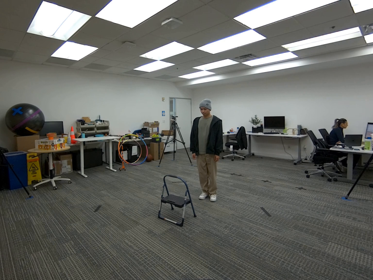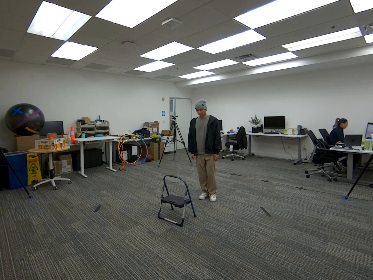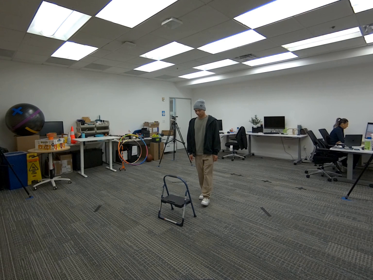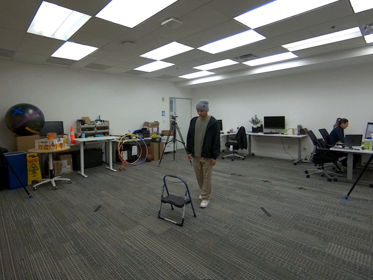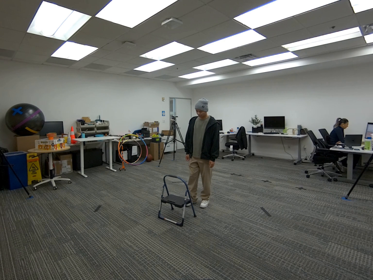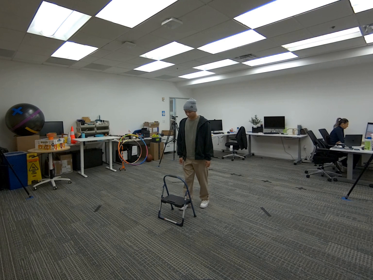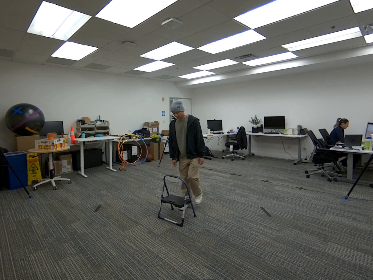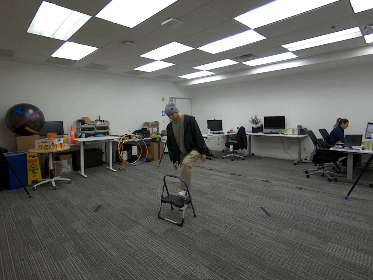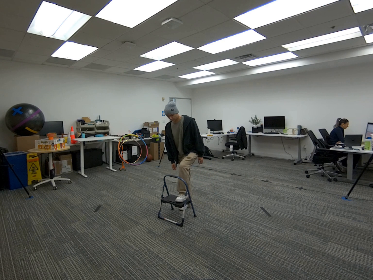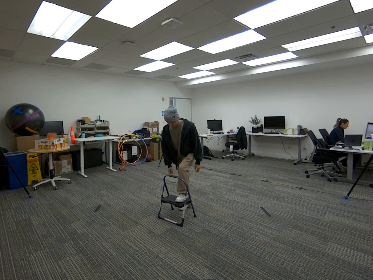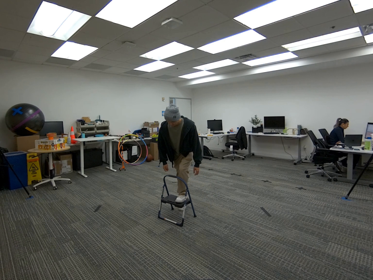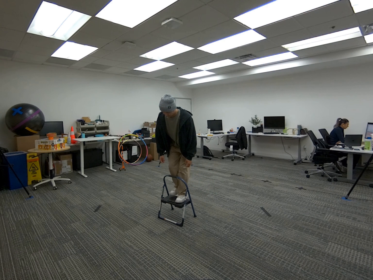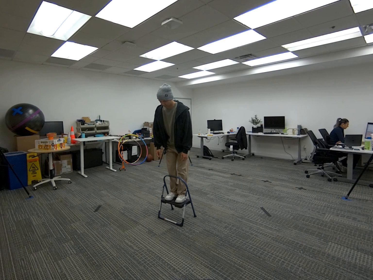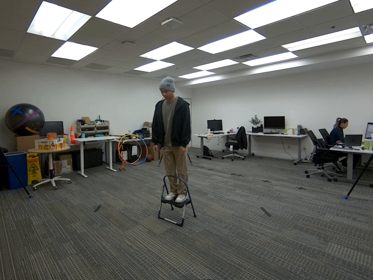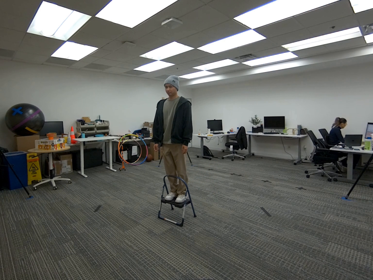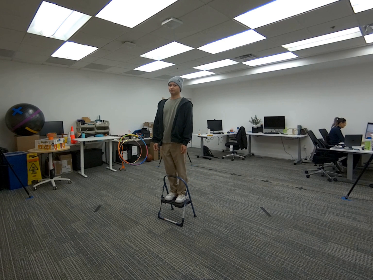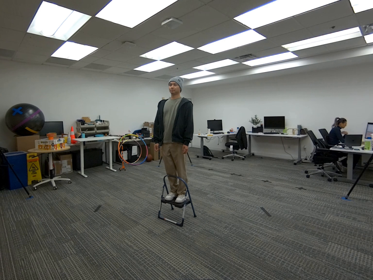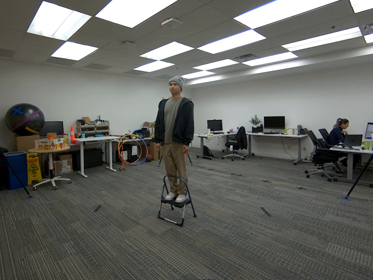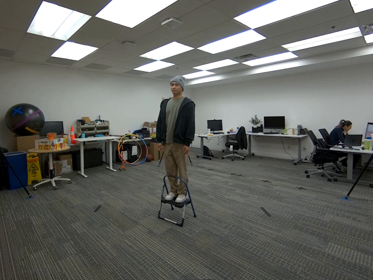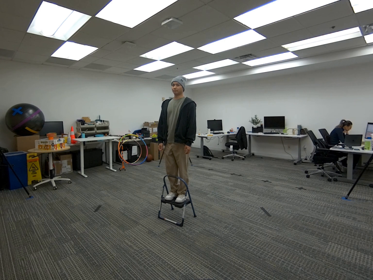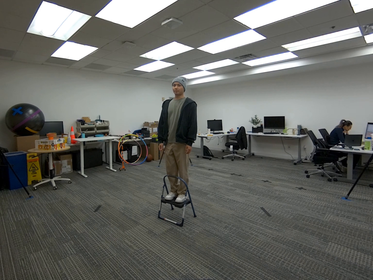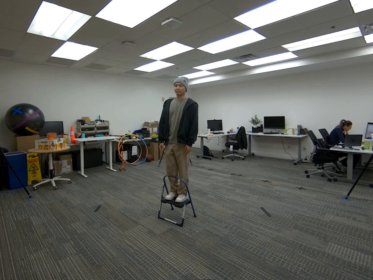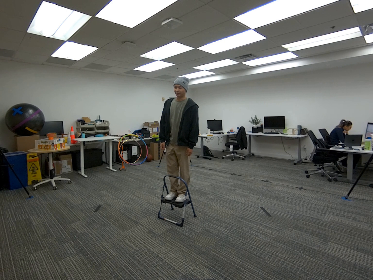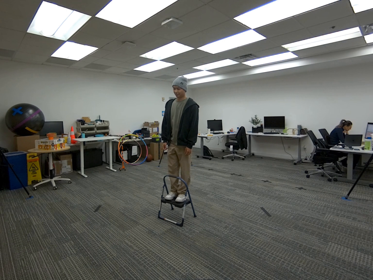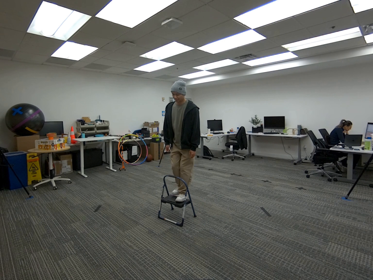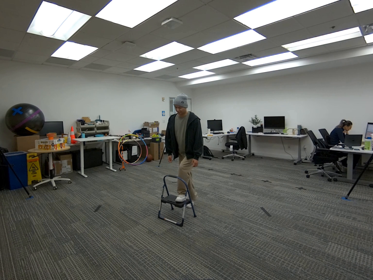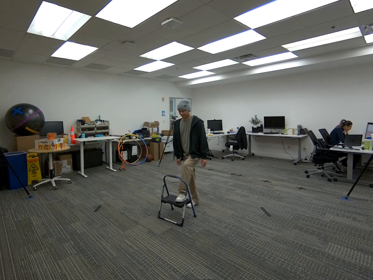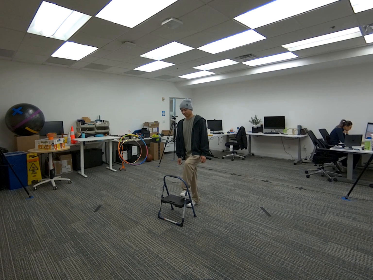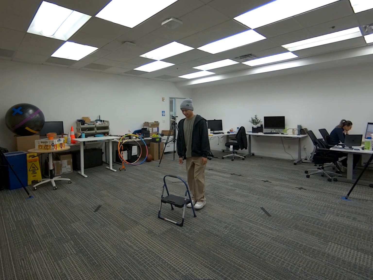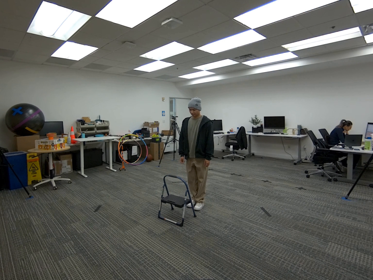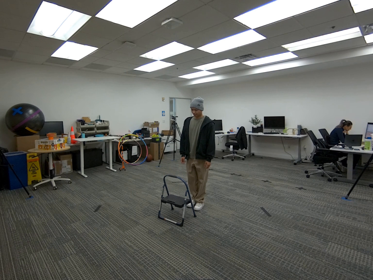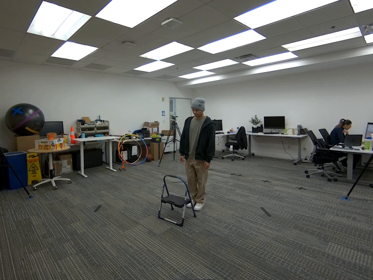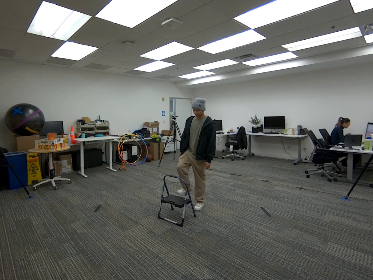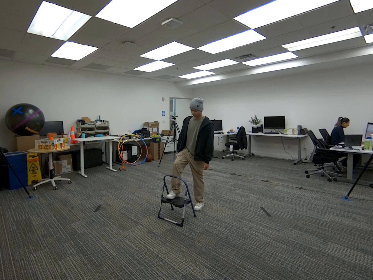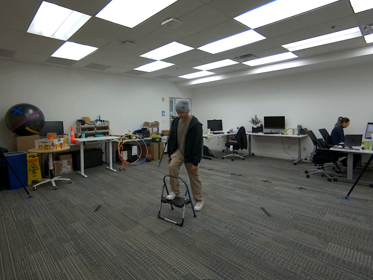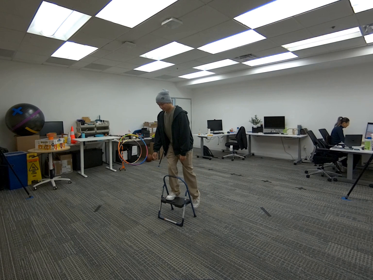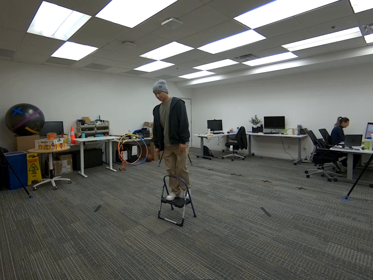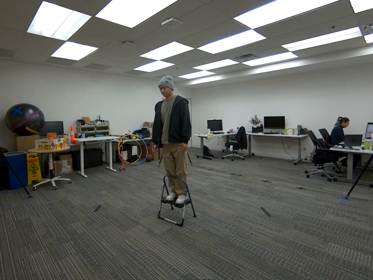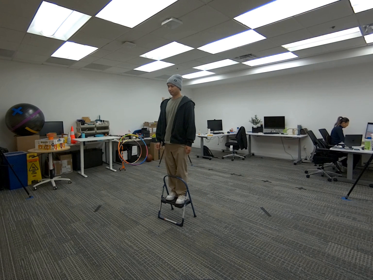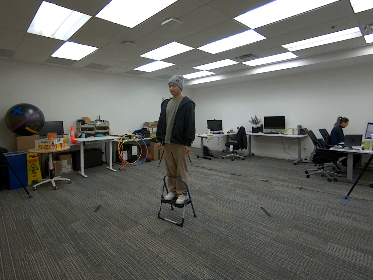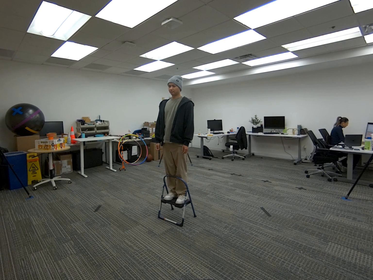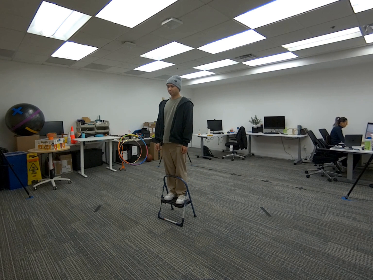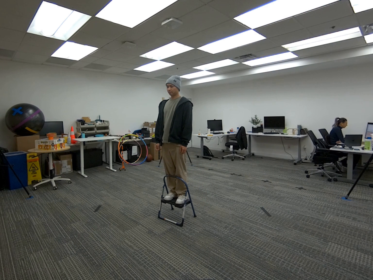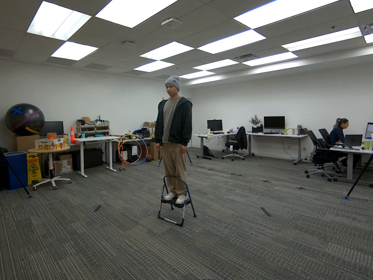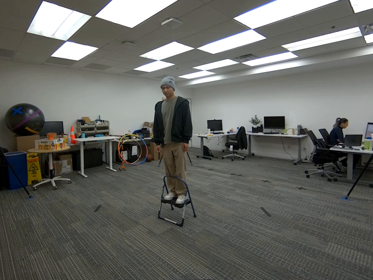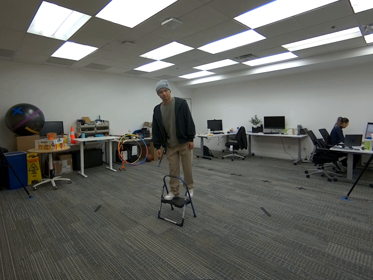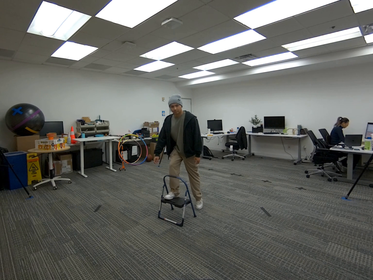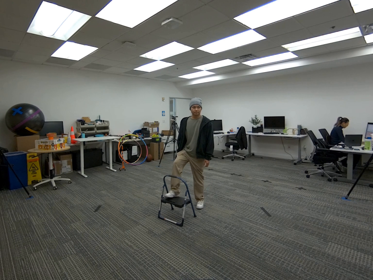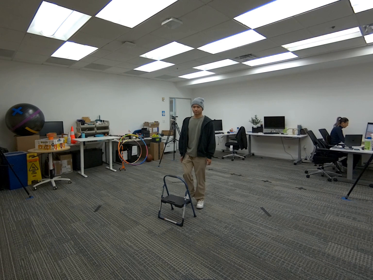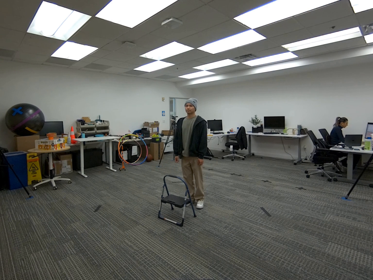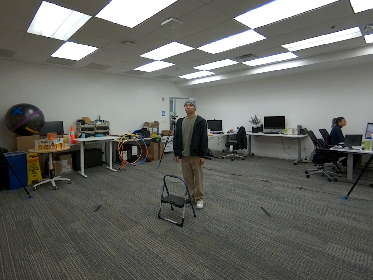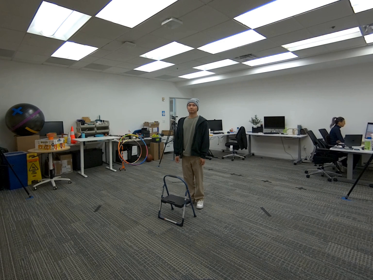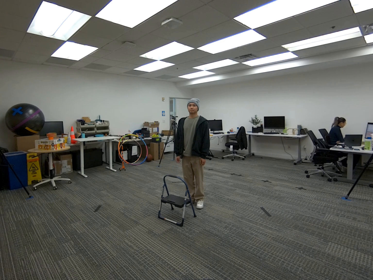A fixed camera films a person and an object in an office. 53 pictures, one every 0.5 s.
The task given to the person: Walk over to the step ladder and step onto the step ladder using both feet.
